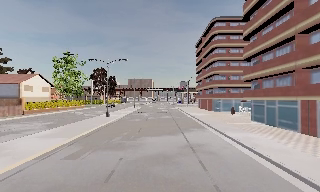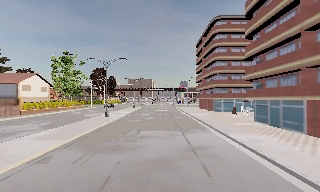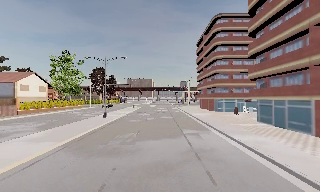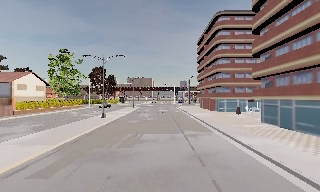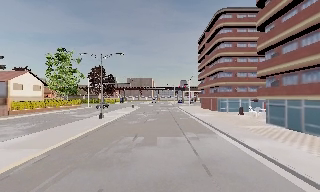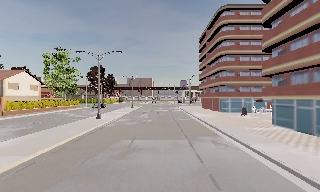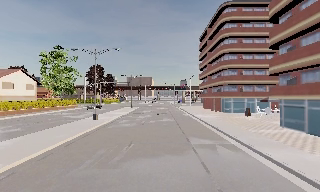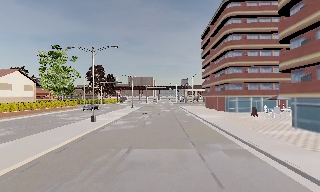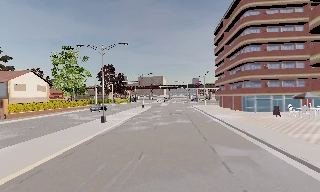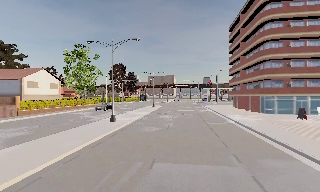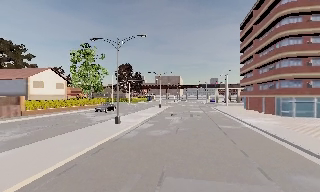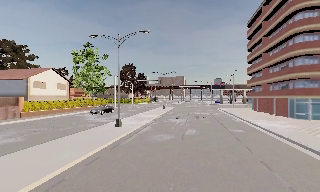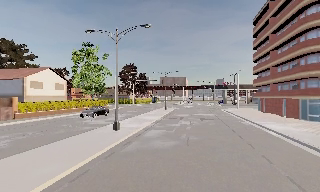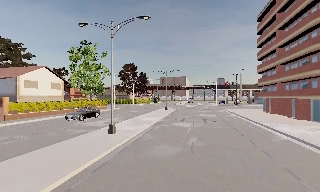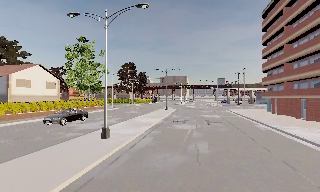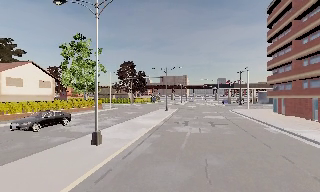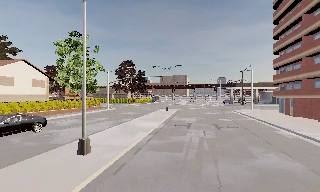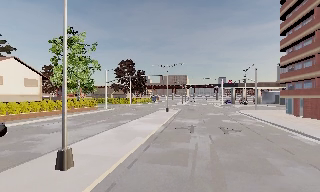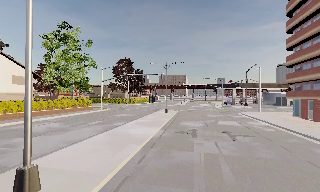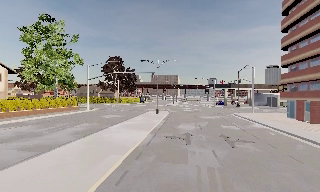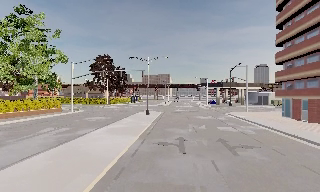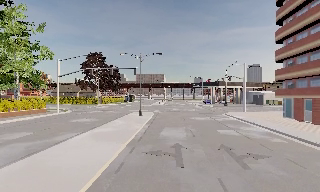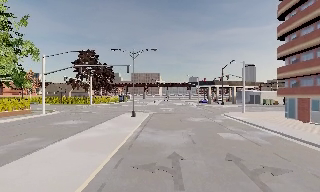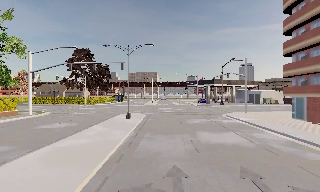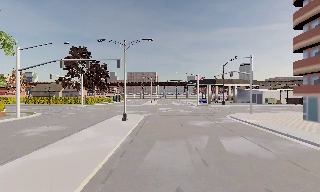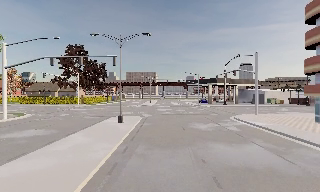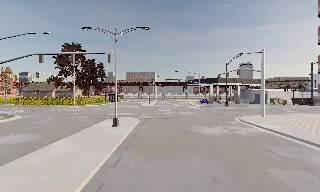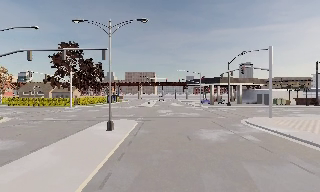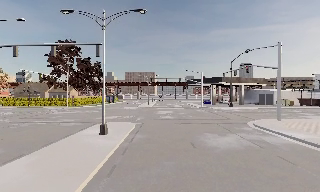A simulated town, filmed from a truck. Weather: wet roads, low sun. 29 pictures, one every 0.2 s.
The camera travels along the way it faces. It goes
forward.
0.0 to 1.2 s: The camera travels forward, about 4.5 m, so what stands in front looms larger. It gains speed.
1.2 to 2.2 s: The camera pans to its left, which is counterclockwise from overhead, by about 10 degrees. It travels forward, about 5 m, so what stands in front looms larger.
2.2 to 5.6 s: The camera swings to its right by about 10 degrees, and the scene slides to the left. It travels forward, about 25 m, so what stands in front looms larger.
The film runs forward here.
